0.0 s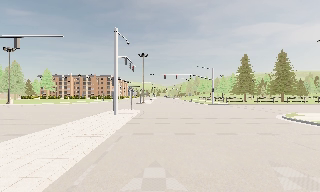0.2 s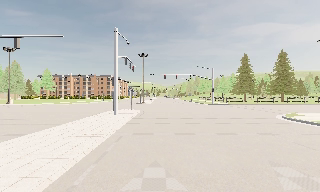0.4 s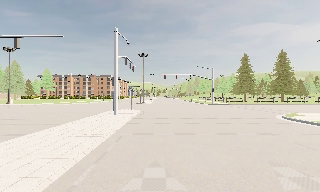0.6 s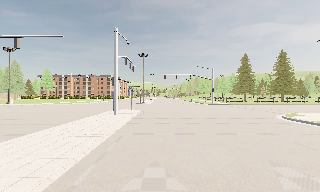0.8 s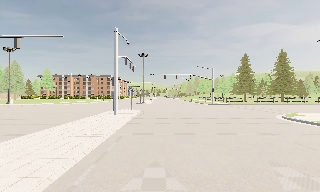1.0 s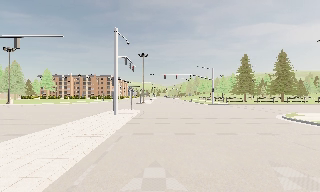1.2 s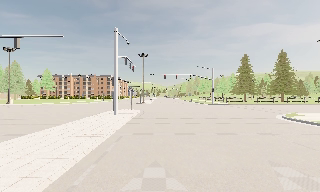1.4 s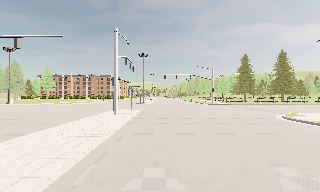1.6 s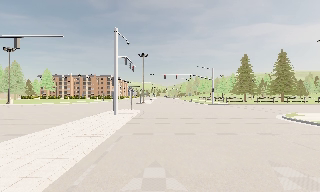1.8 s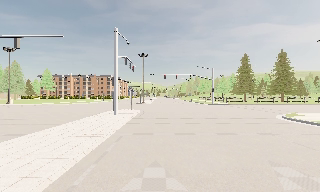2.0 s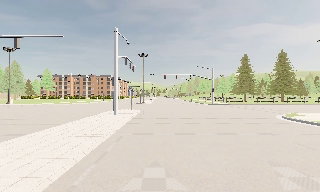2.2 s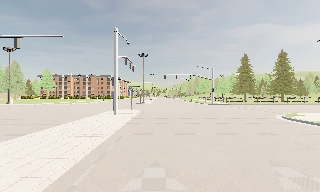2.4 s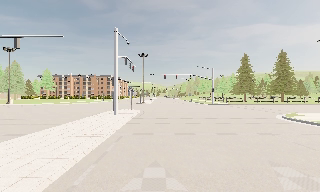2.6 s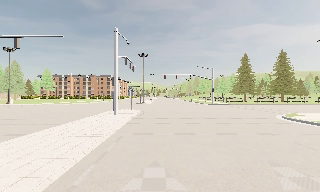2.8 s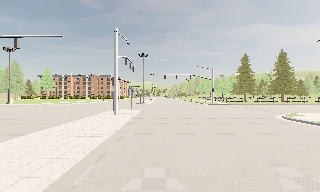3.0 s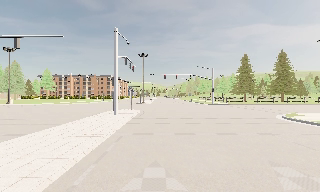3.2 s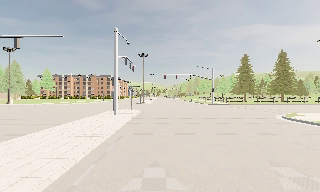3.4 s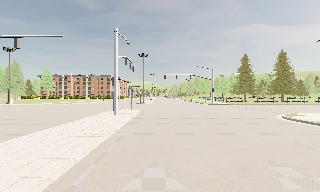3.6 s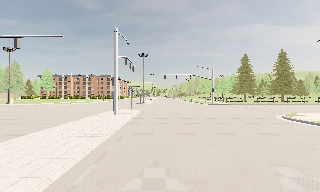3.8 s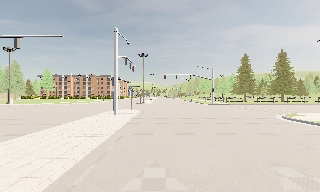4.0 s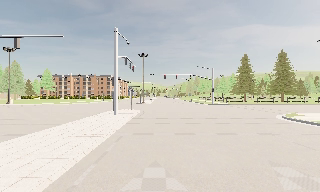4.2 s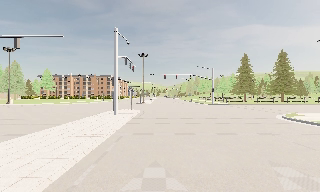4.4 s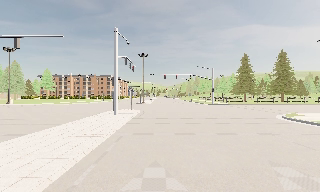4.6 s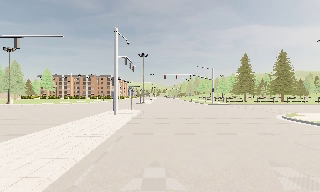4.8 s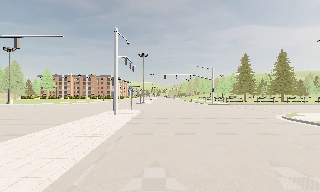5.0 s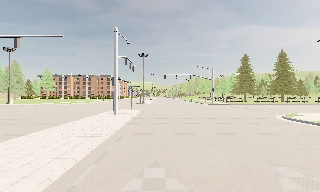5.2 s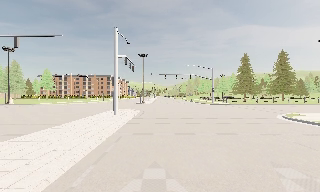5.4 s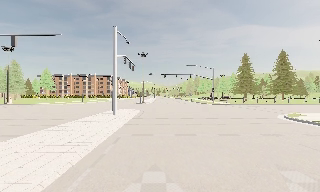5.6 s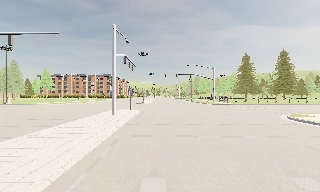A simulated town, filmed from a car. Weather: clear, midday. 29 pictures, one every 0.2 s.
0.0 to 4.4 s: The camera keeps its place and its aim.
4.4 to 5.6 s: The camera travels forward, about 0.5 m, so what stands in front looms larger. It gains speed.
The film runs forward here.
